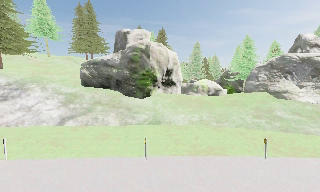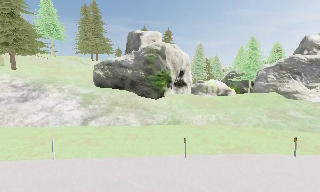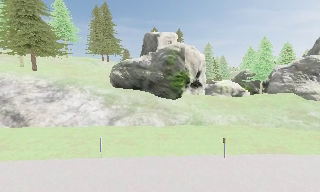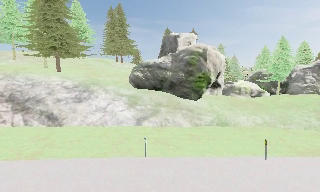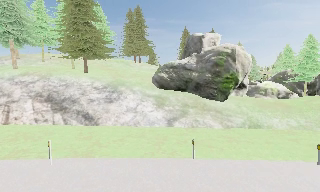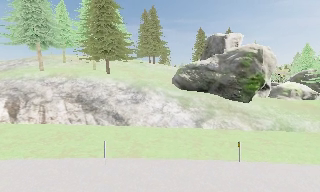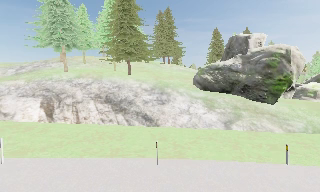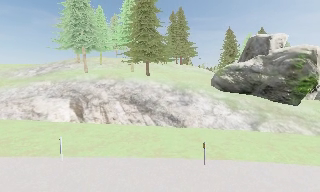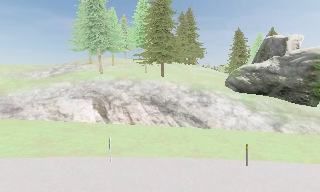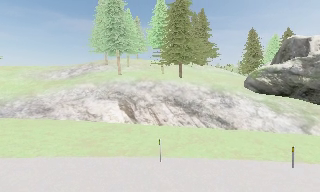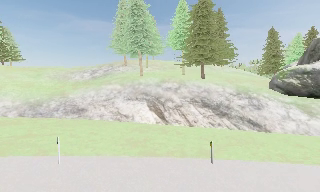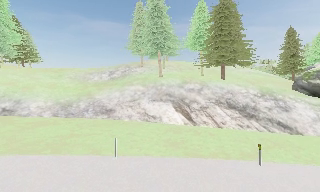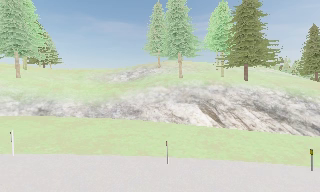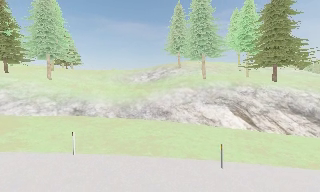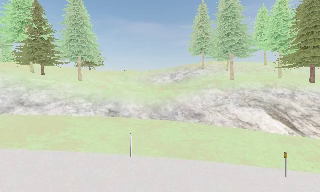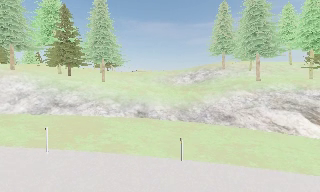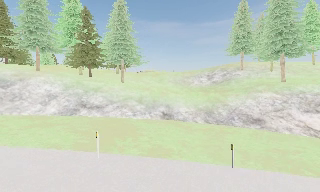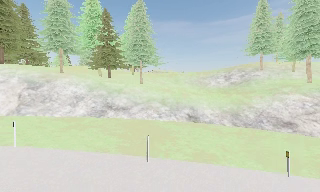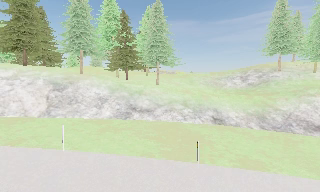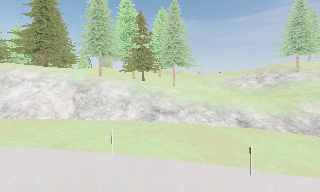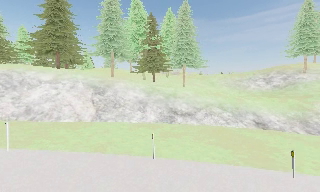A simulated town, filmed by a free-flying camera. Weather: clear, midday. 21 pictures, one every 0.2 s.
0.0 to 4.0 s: The camera swings to its left by about 45 degrees, and the scene slides to the right. It travels to its left, about 40 m, so close, fixed things drift to the right.
The film runs backward here.
